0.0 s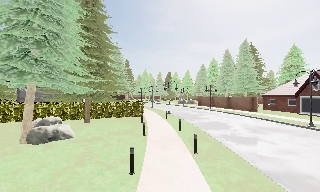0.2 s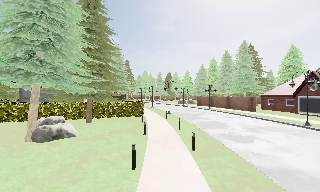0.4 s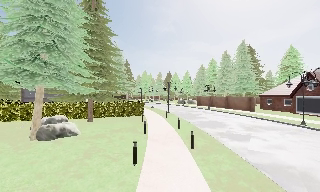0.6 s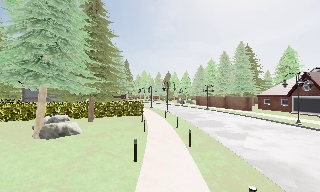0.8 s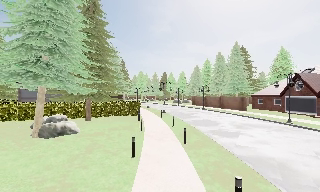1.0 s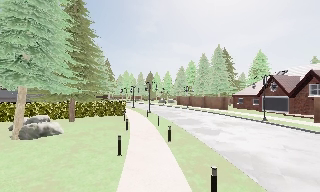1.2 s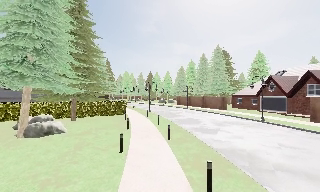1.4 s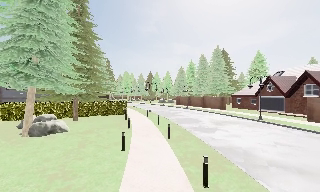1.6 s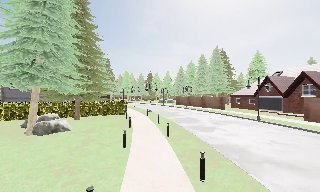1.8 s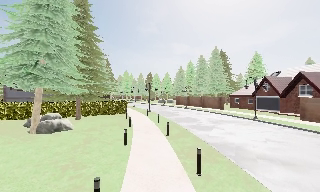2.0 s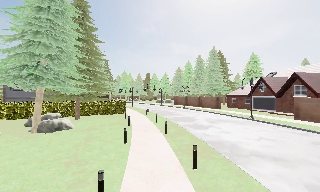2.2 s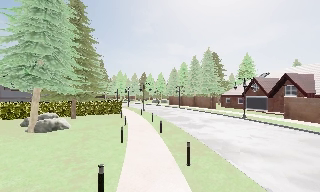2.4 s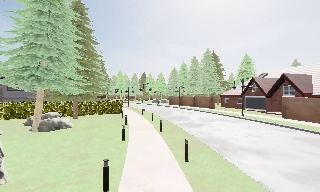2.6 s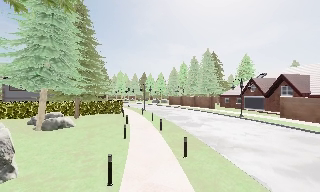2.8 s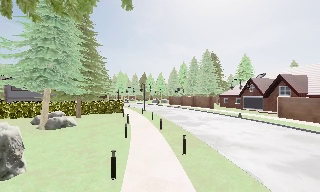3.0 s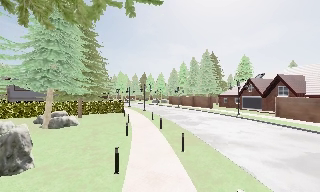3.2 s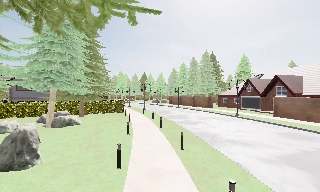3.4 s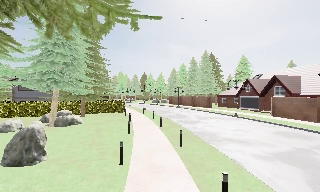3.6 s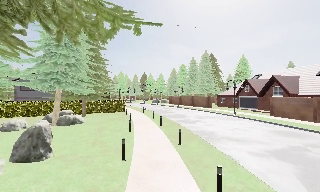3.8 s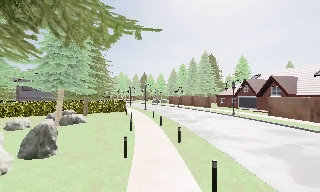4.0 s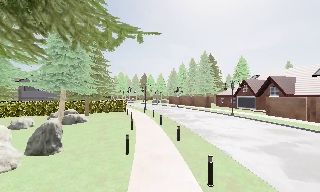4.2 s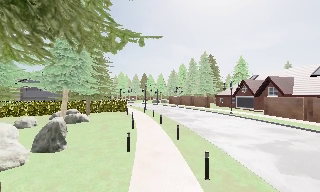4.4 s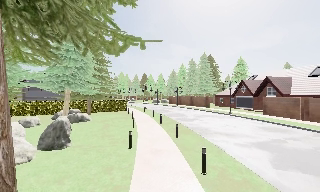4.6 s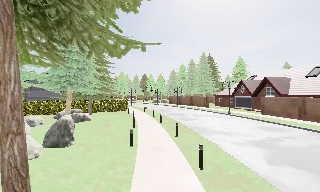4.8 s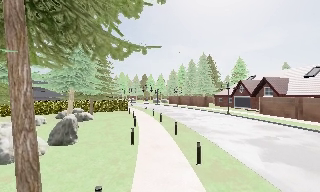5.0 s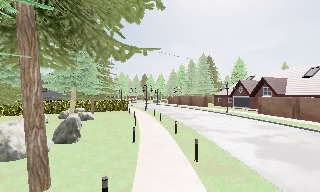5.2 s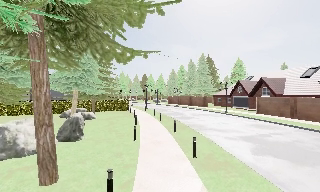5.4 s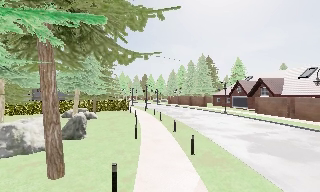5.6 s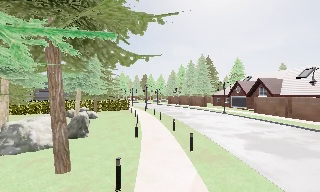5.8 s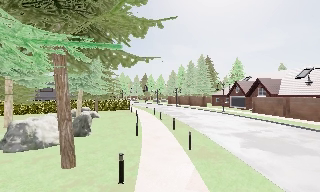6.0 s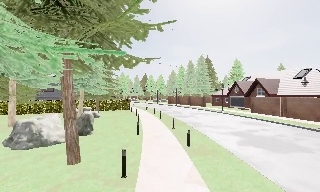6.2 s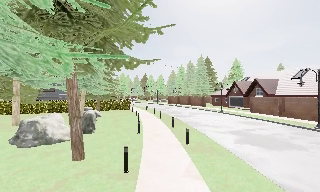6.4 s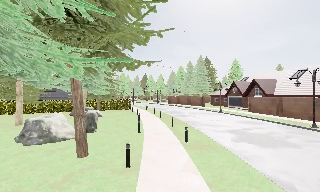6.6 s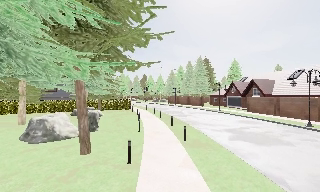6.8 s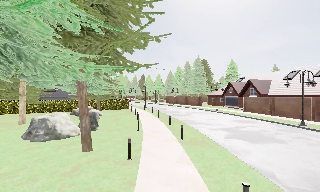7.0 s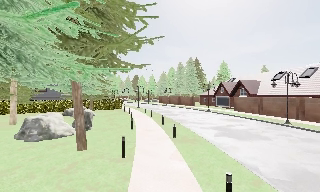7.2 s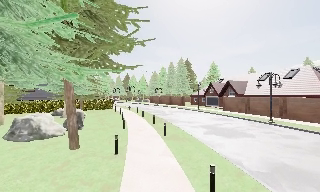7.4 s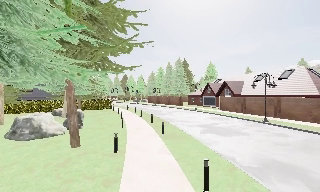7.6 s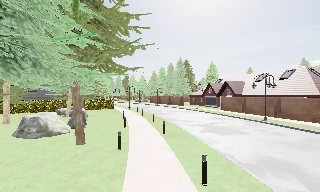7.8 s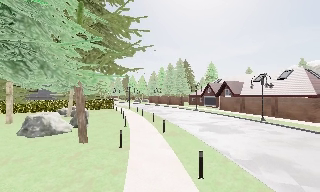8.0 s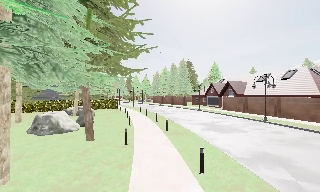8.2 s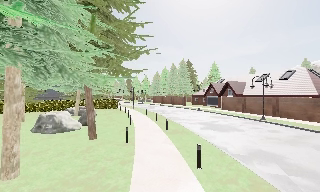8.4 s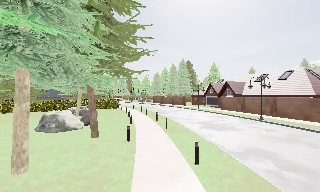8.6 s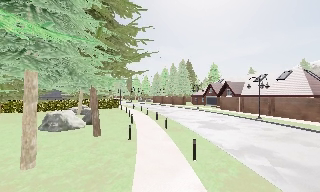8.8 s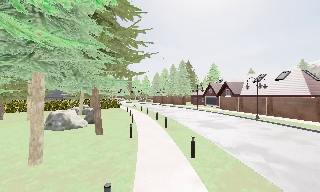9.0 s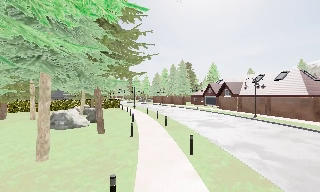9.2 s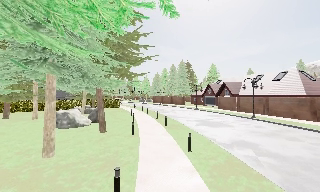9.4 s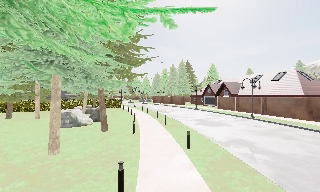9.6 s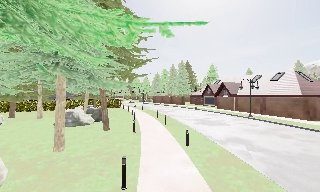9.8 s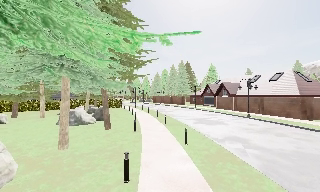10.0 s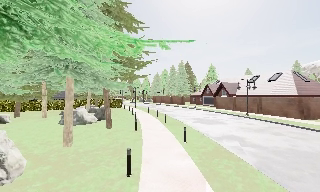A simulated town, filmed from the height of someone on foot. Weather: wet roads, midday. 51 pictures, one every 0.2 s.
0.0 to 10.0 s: The camera swings to its right by about 15 degrees, and the scene slides to the left. It travels backward, about 17 m, so what stands in front gets smaller.
The film runs backward here.
